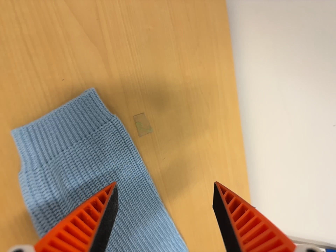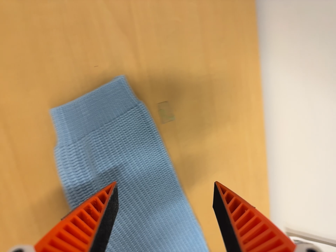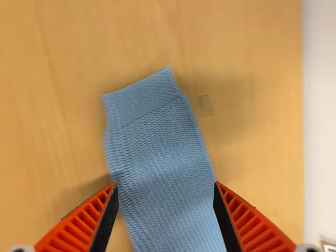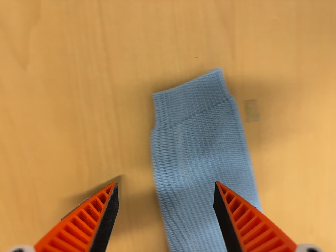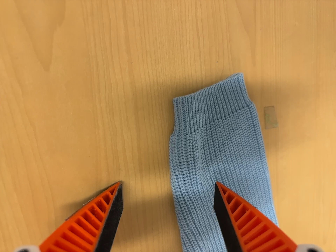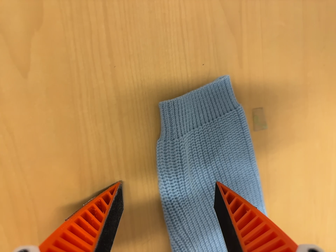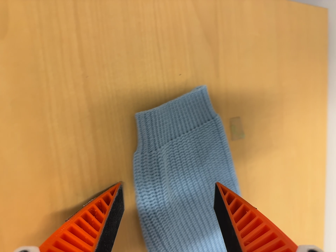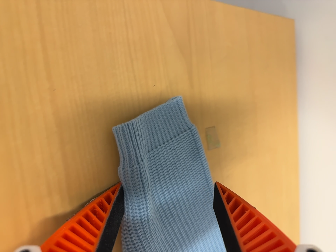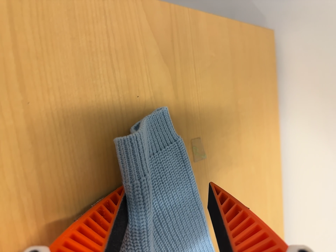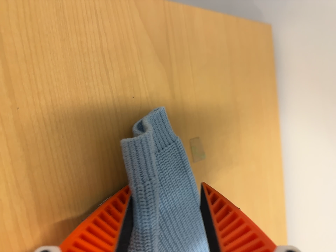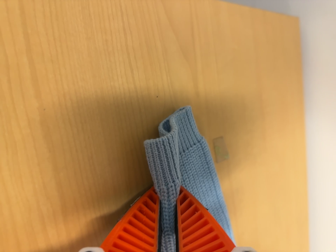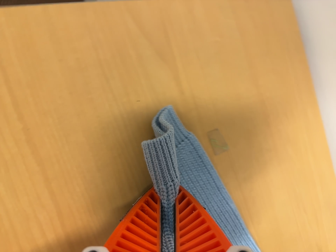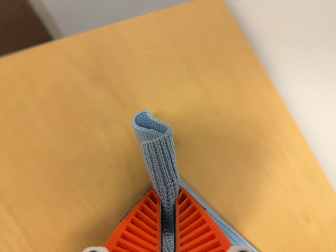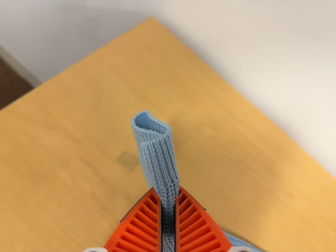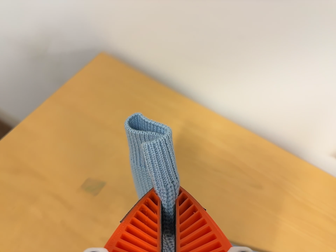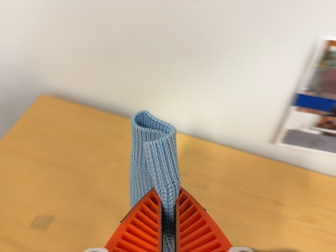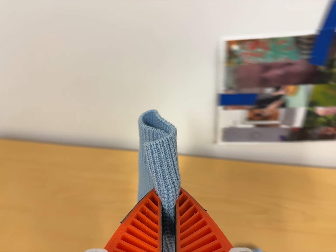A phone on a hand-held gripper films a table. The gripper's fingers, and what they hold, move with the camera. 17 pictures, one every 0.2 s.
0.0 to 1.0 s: The camera pans to its left by about 15 degrees. It travels to its left, about 5 cm, so close, fixed things drift to the right. It rolls about its line of sight by about 10 degrees, and the scene rotates clockwise.
1.0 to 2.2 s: The camera rolls about its line of sight by about 15 degrees, and the scene rotates counterclockwise.
2.2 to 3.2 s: The camera travels to its right, about 40 cm, so close, fixed things drift to the left. Its aim tips toward the top of its view by about 15 degrees, and the scene shifts downward. It rolls about its line of sight by about 65 degrees, and the scene rotates counterclockwise.
The film runs forward here.
